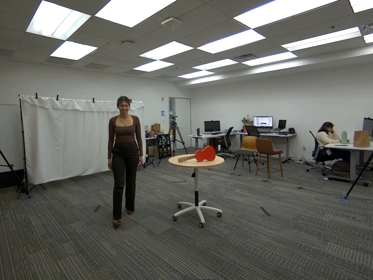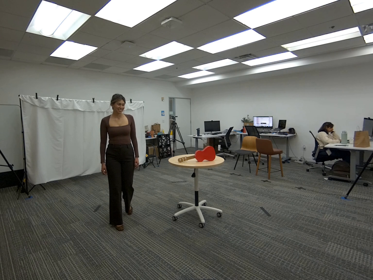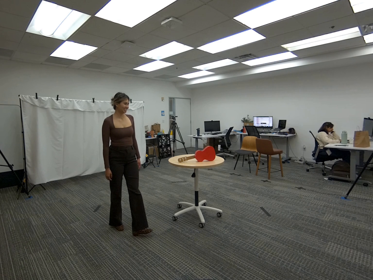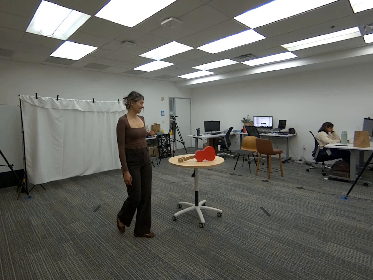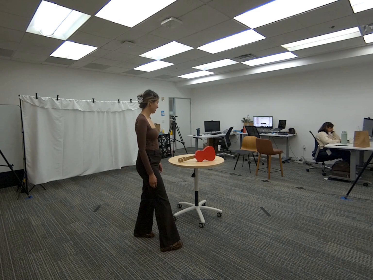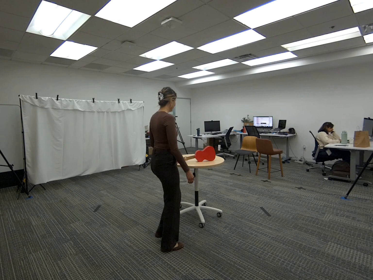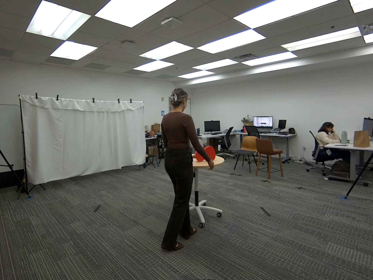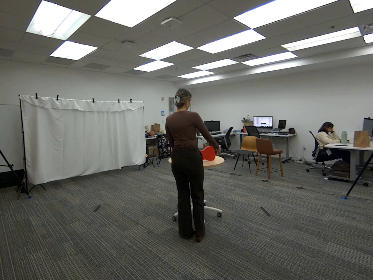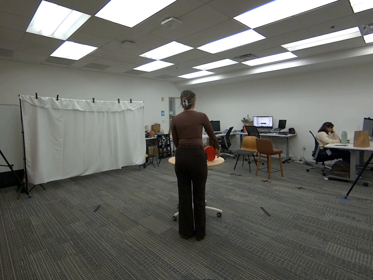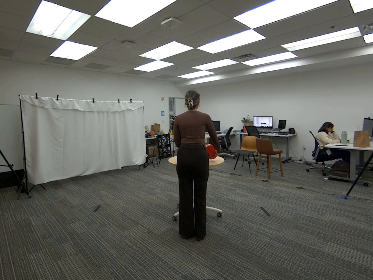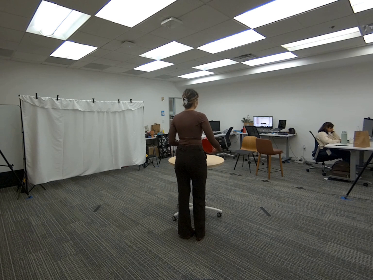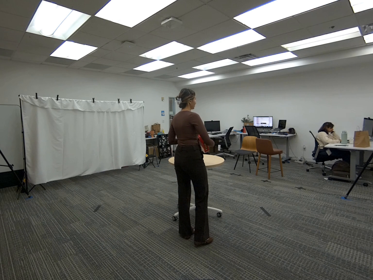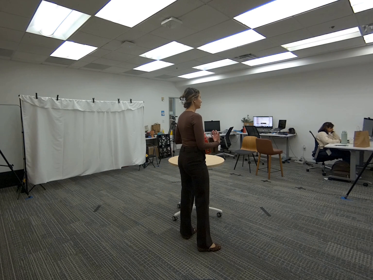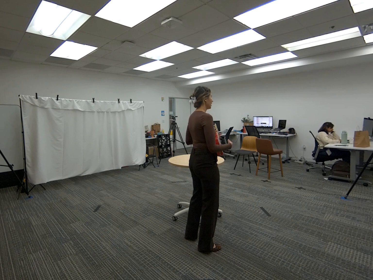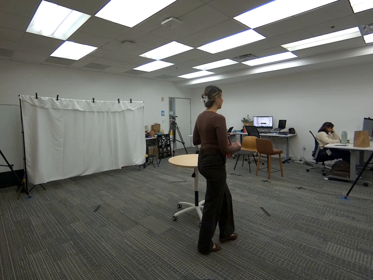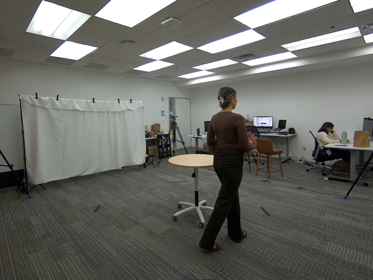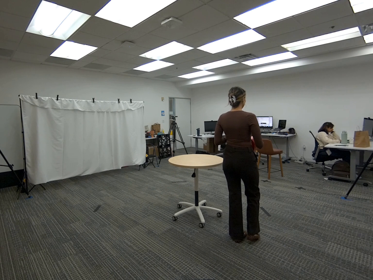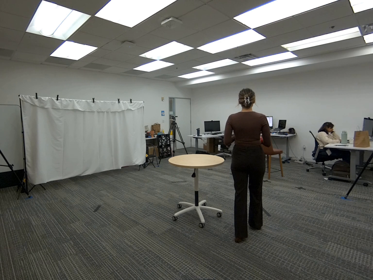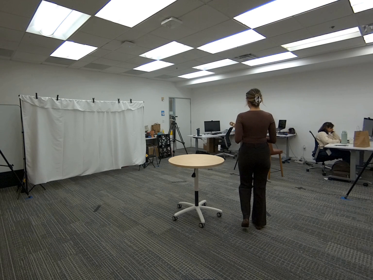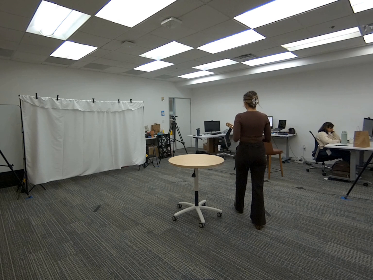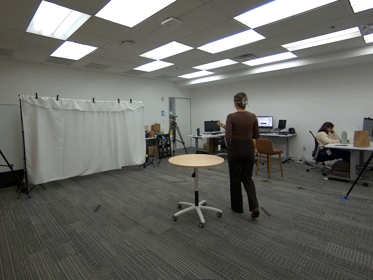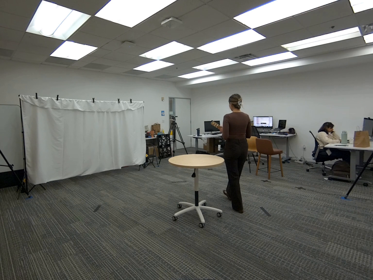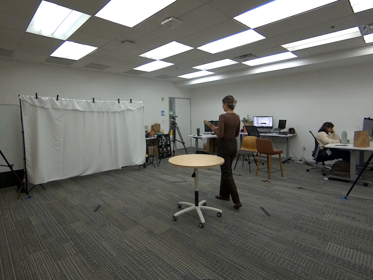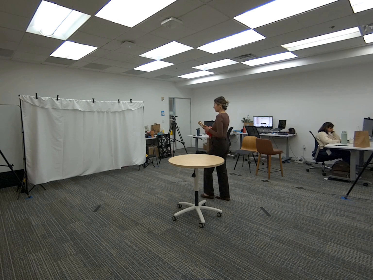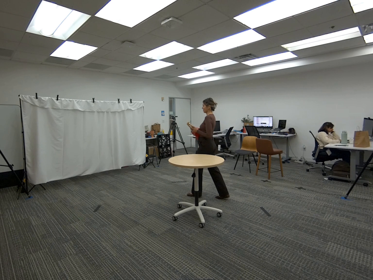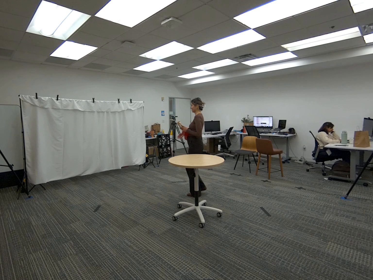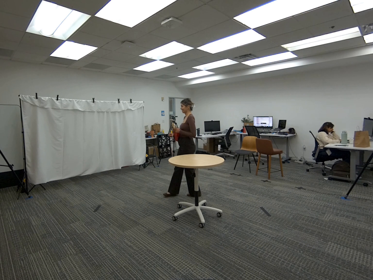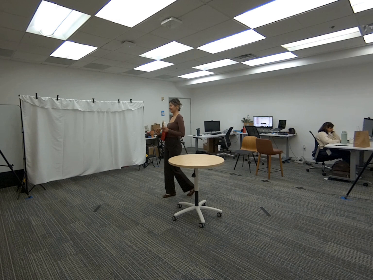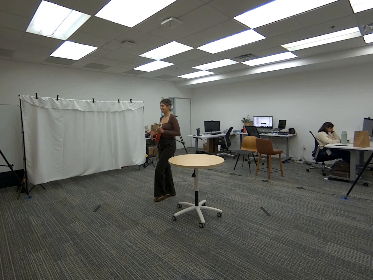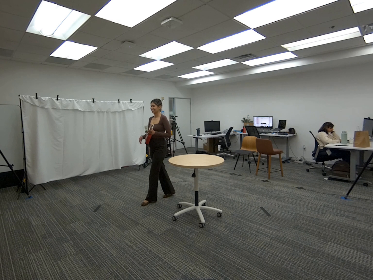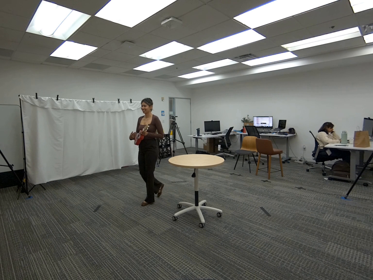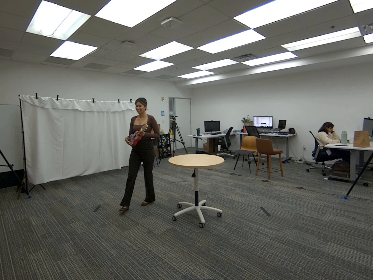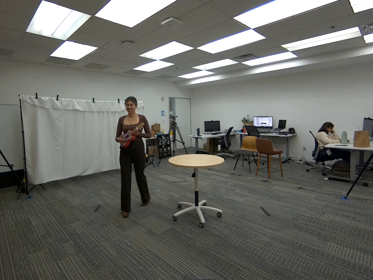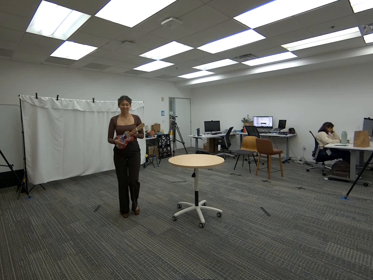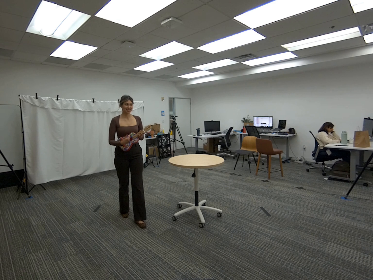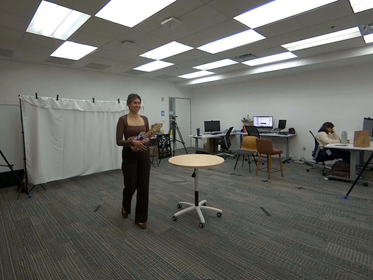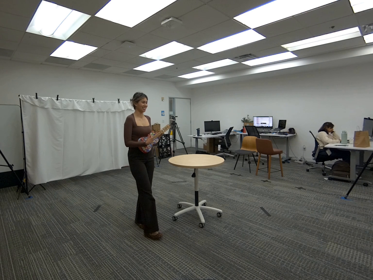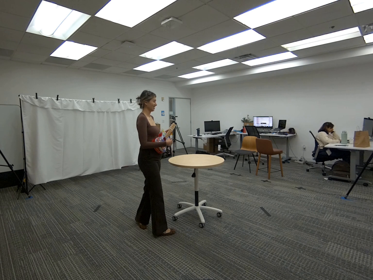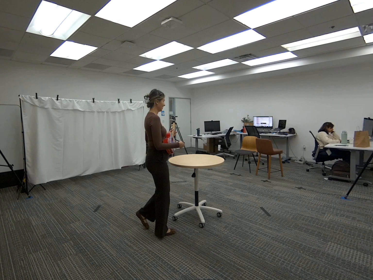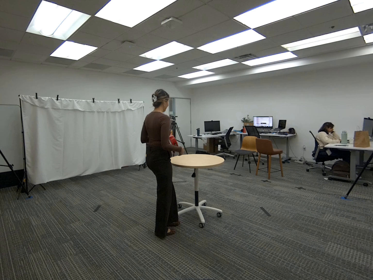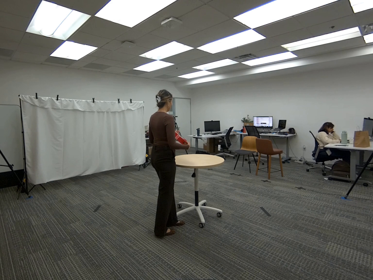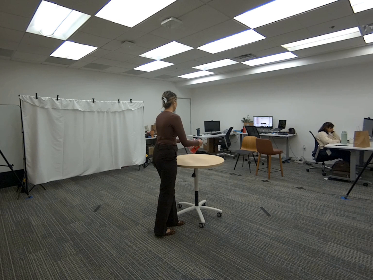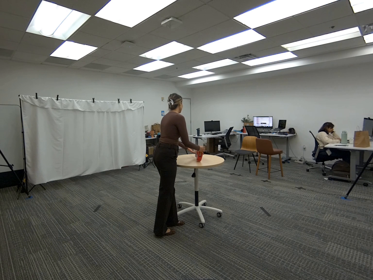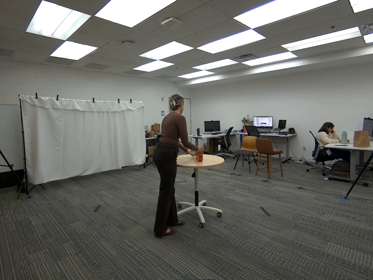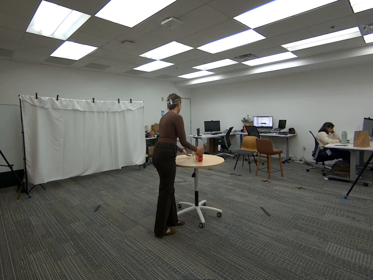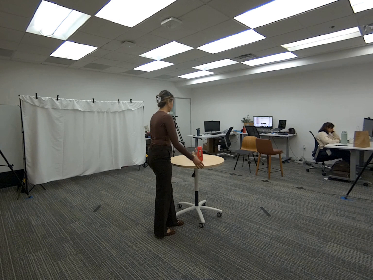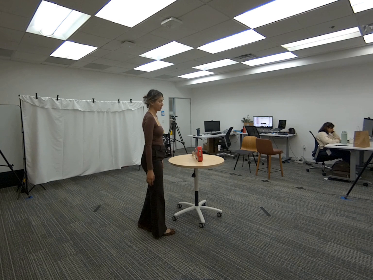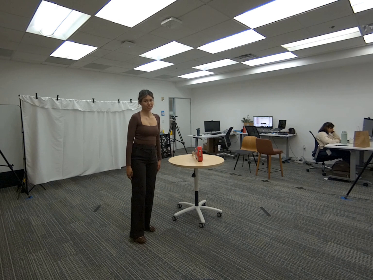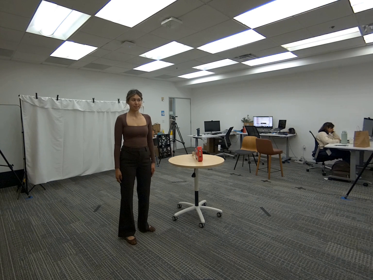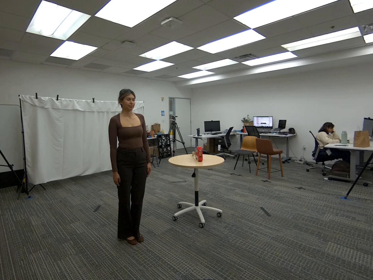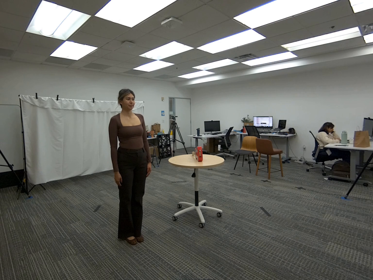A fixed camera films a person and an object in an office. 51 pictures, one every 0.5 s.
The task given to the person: Walk over to the guitar on the round table and pick up with both hands. Pretend to play guitar with strumming motions while walking around the table and place back on the table when finished.
